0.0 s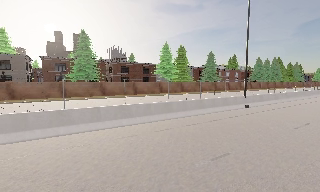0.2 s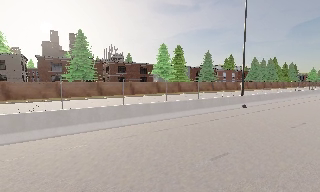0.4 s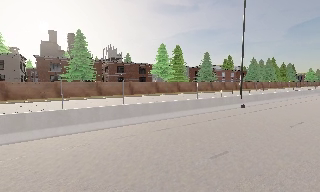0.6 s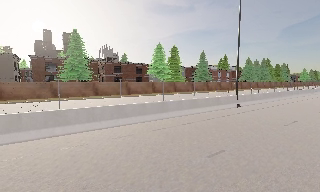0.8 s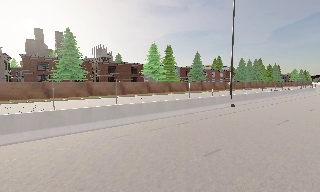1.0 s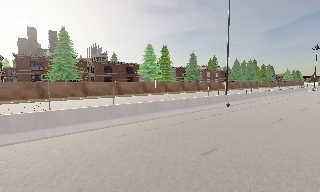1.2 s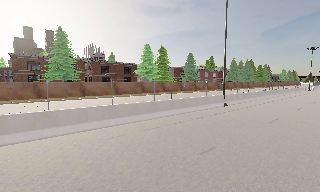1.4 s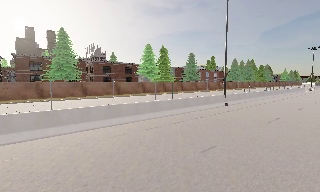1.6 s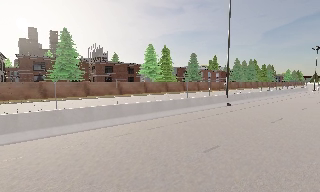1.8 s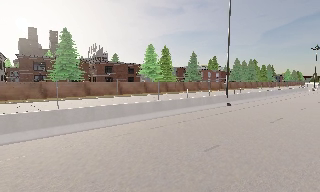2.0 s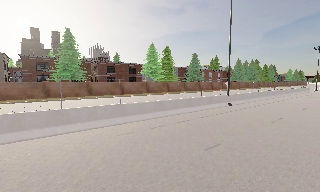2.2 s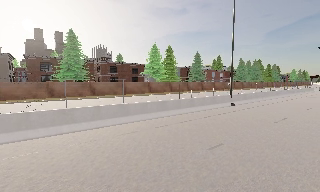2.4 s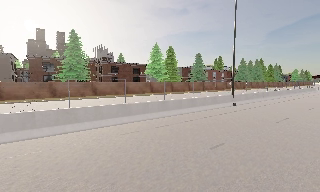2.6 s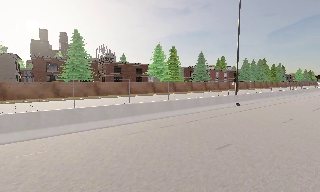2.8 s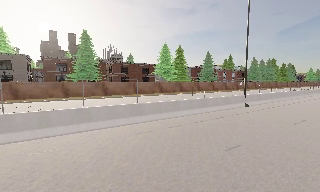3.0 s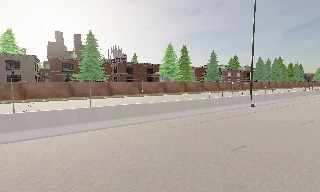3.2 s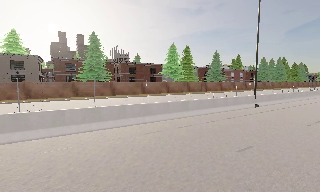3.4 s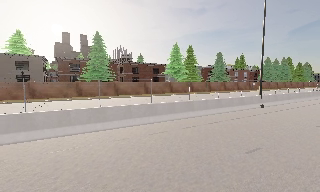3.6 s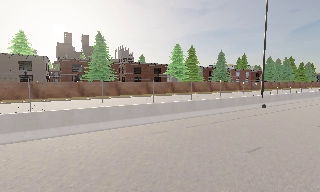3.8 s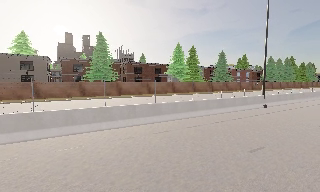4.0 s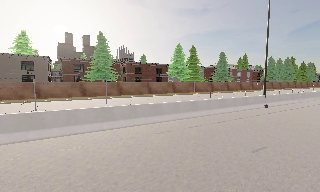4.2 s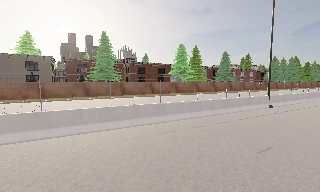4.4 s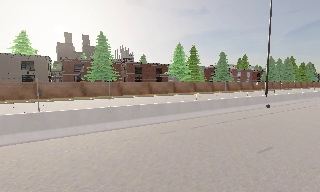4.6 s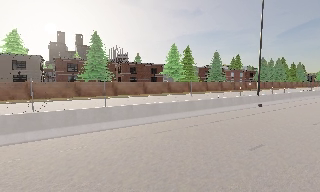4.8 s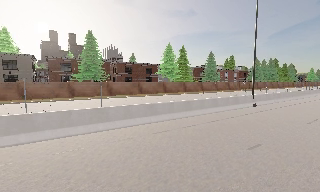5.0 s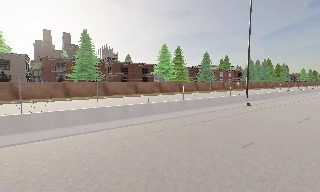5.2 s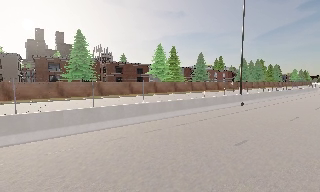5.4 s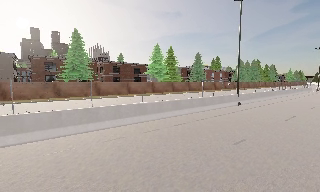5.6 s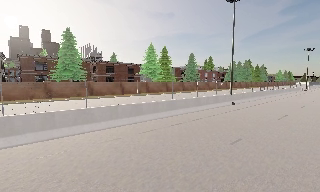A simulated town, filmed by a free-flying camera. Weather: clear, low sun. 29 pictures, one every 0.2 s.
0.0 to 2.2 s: The camera travels backward and to its left, about 1 m, so what stands in front gets smaller.
2.2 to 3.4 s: The camera travels to its left, about 0.5 m, so close, fixed things drift to the right.
3.4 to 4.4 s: The camera shifts only a little, or ends up much as it began.
4.4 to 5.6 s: The scene slides to the left, as the camera pans about 10 degrees to its right.
The film runs backward here.
